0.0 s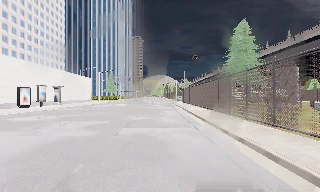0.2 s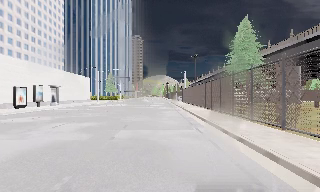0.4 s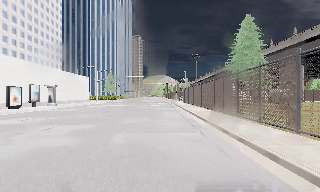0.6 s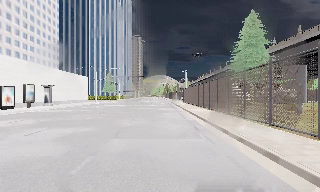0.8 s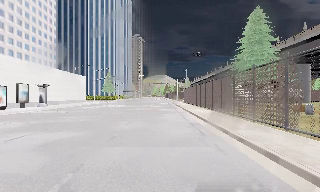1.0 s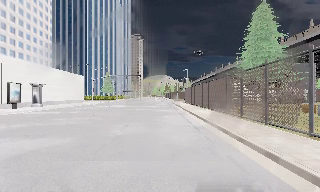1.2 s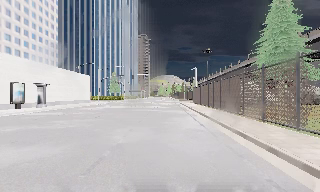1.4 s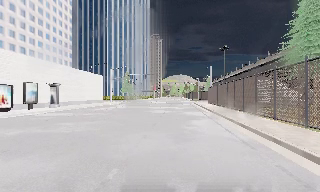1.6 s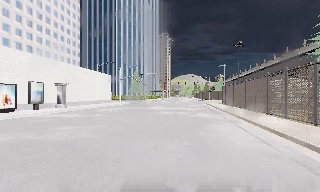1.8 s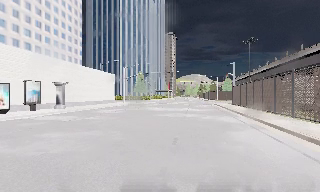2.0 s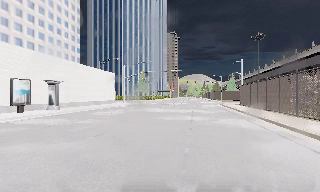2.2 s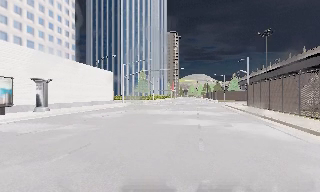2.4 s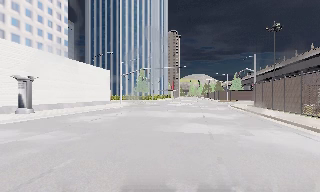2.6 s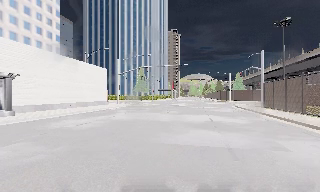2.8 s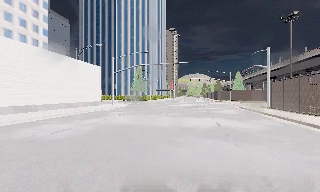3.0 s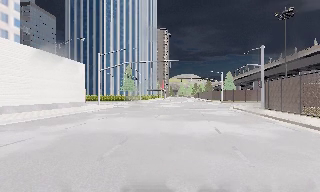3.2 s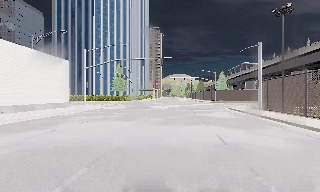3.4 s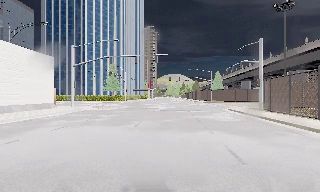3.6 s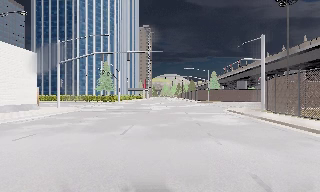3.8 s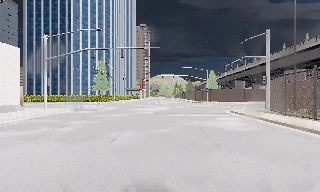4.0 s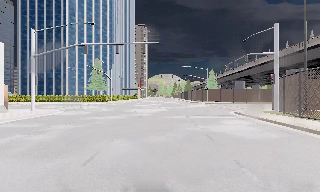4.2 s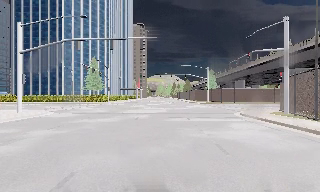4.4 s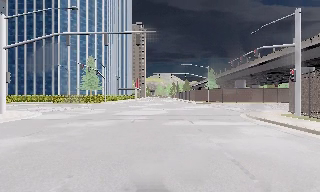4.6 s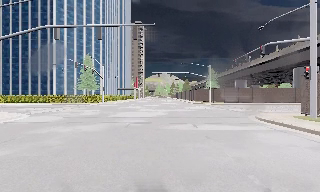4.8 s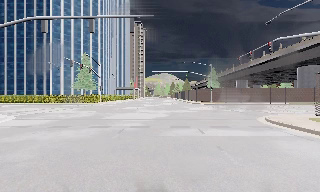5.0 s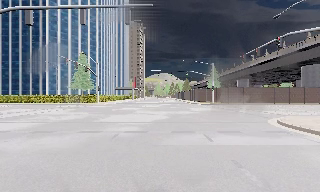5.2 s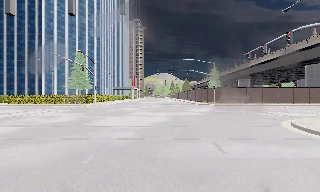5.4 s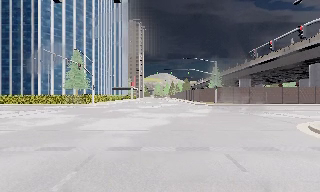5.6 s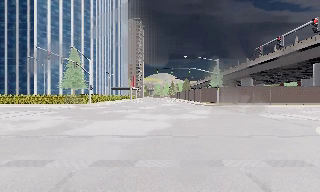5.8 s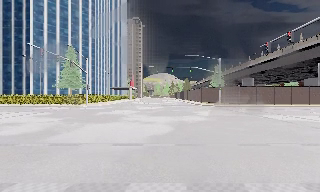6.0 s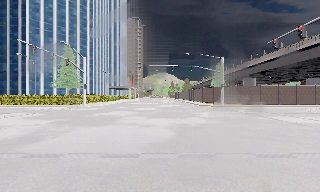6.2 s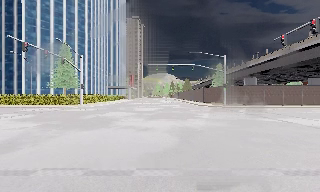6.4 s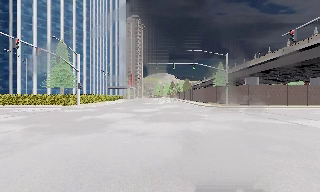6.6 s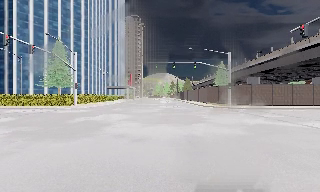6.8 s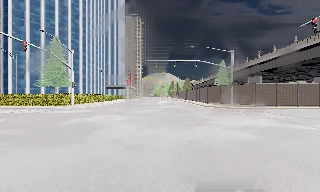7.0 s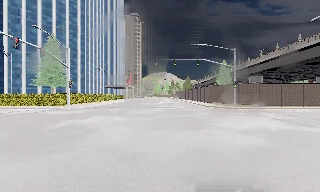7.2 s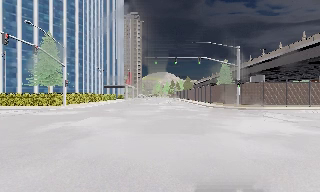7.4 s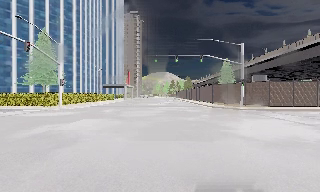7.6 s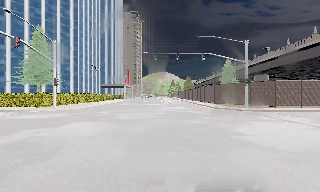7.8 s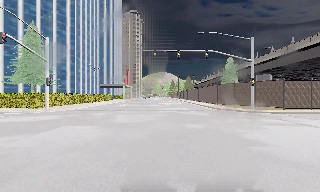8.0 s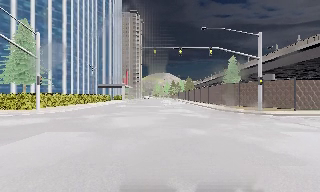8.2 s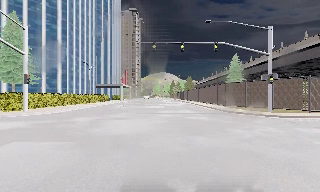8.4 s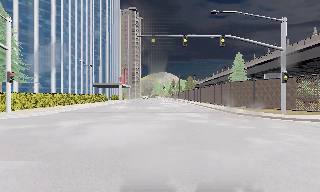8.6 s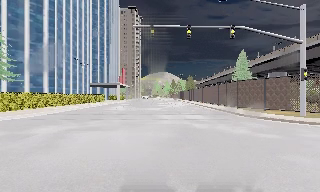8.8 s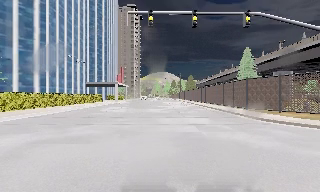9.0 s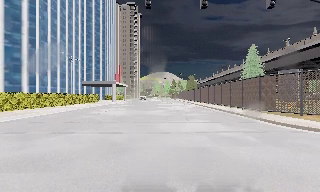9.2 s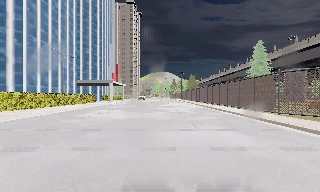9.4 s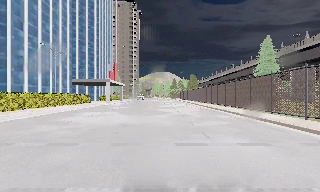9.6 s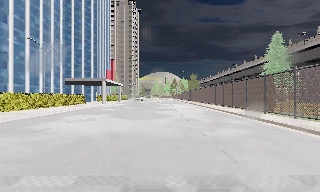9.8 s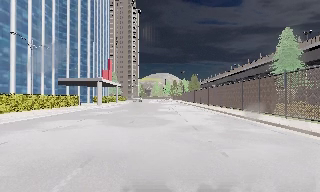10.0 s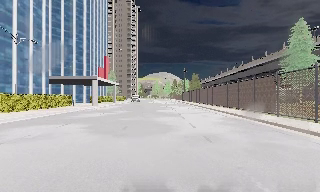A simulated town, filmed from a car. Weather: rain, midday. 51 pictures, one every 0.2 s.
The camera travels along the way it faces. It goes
forward.
0.0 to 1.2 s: The camera travels forward, about 5 m, so what stands in front looms larger. It gains speed.
1.2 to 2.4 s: The scene slides to the right, as the camera pans about 10 degrees to its left. It travels forward, about 9 m, so what stands in front looms larger.
2.4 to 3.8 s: The camera swings to its right by about 10 degrees, and the scene slides to the left. It travels forward, about 11 m, so what stands in front looms larger.
3.8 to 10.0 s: The camera travels forward, about 40 m, so what stands in front looms larger. It gains speed.
The film runs forward here.
